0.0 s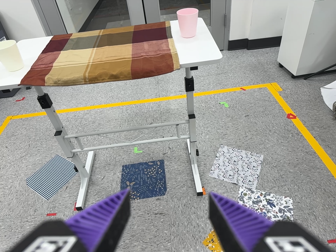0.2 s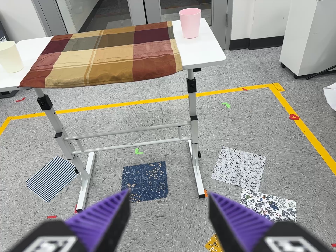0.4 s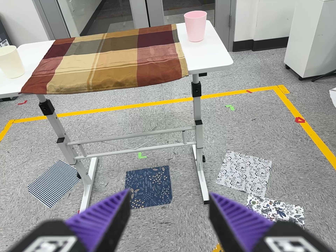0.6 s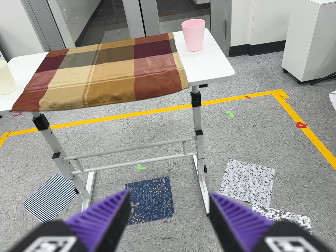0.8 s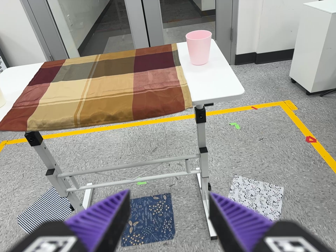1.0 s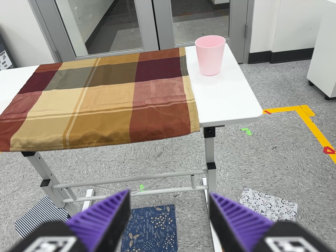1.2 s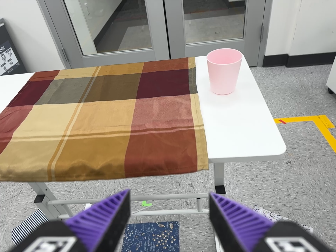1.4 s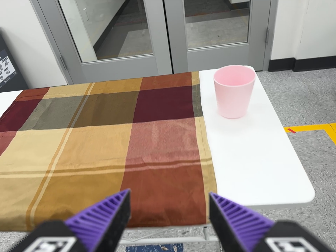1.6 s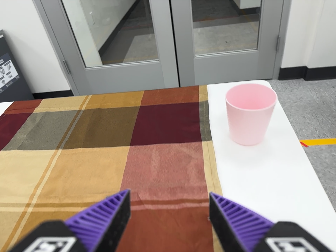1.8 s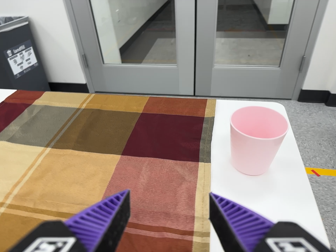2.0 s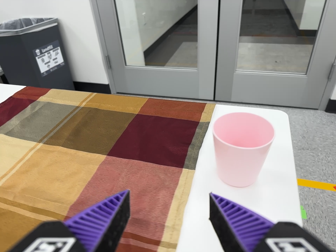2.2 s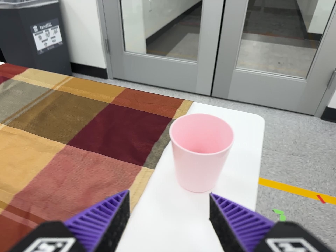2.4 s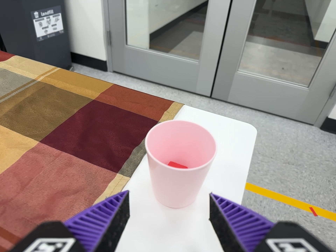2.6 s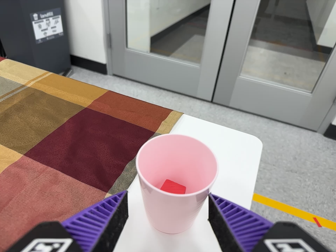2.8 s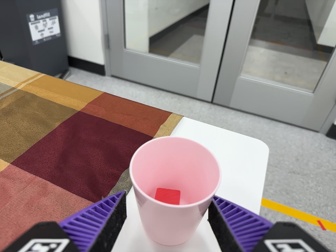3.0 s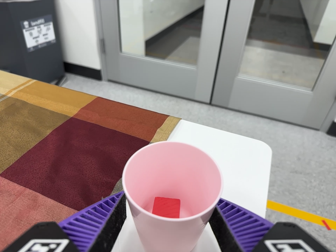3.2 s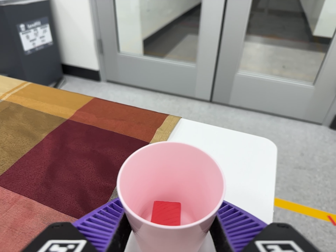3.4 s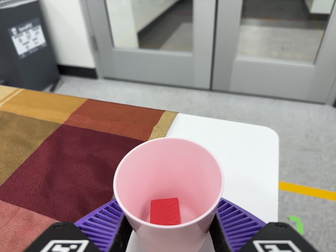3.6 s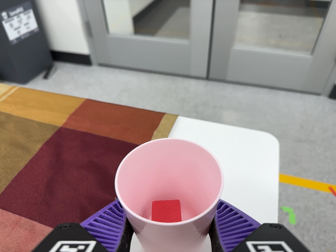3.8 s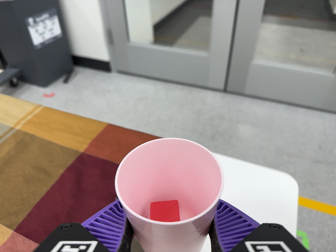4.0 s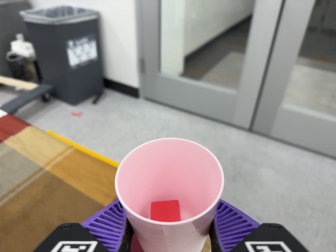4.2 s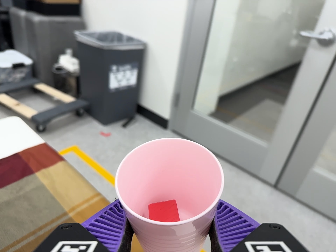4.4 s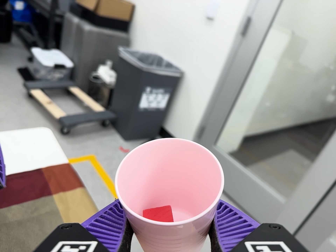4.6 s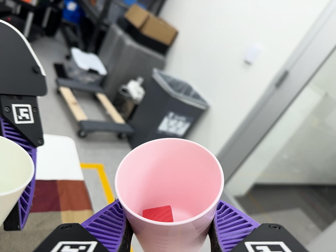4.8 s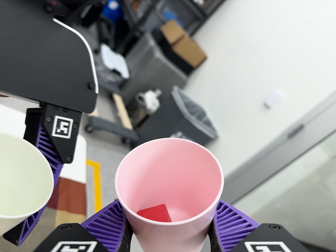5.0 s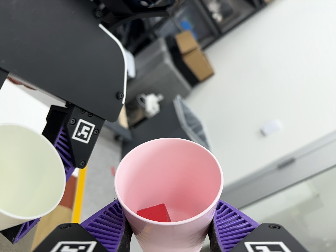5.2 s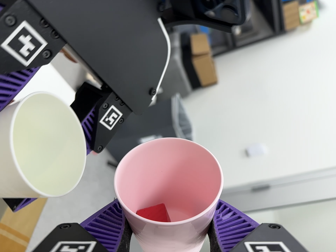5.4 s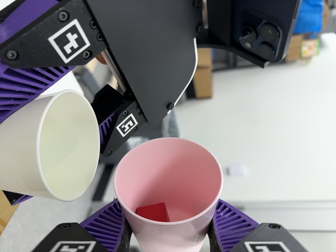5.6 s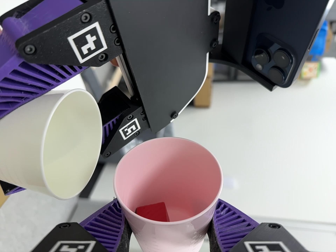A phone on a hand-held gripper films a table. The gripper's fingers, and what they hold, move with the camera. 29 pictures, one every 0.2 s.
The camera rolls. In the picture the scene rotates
clockwise.
0.0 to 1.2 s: The camera travels forward and toward the top of its view, about 40 cm, so what stands in front looms larger.
1.2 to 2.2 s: The camera pans to its left by about 10 degrees. It travels forward, to its right and toward the top of its view, about 30 cm, so what stands in front looms larger. It rolls about its line of sight by about 15 degrees, and the scene rotates clockwise.
2.2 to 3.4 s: The camera travels forward, about 14 cm, so what stands in front looms larger.
3.4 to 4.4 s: The camera pans to its left by about 15 degrees. It travels toward the top of its view, about 26 cm, so close, fixed things drift downward. Its aim tips toward the top of its view by about 15 degrees, and the scene shifts downward. It rolls about its line of sight by about 35 degrees, and the scene rotates clockwise.
4.4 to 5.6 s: The camera travels to its left and toward the top of its view, about 20 cm, so close, fixed things drift to the right. Its aim tips toward the top of its view by about 10 degrees, and the scene shifts downward. It rolls about its line of sight by about 75 degrees, and the scene rotates clockwise.
The film runs forward here.
